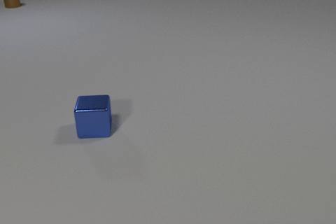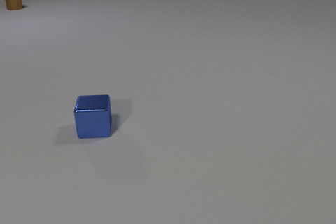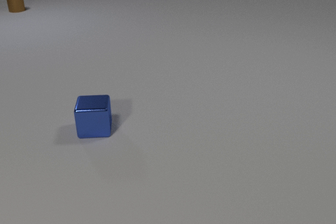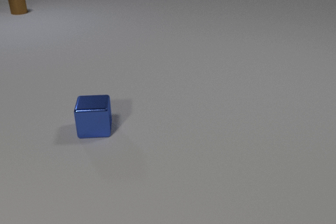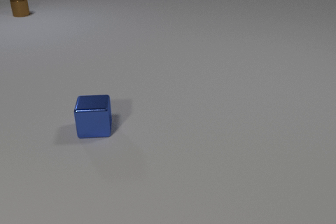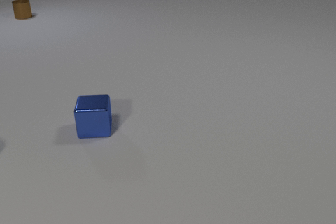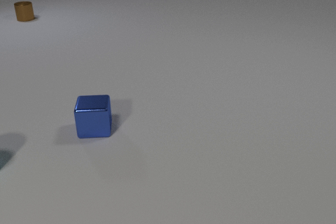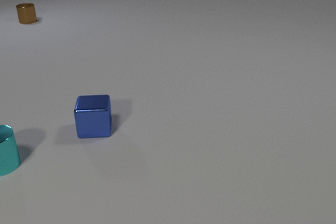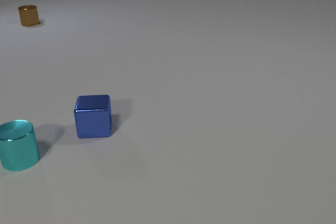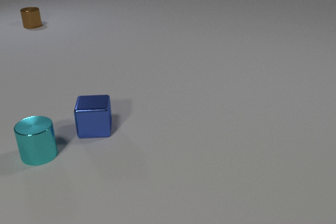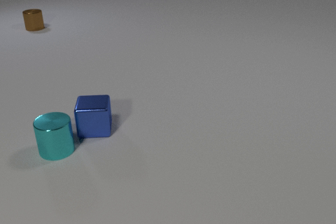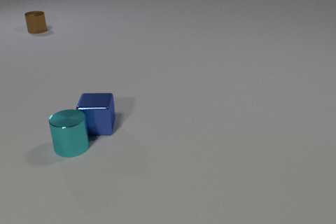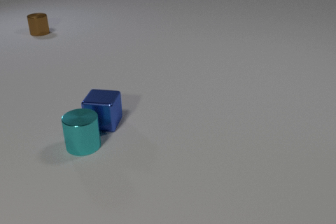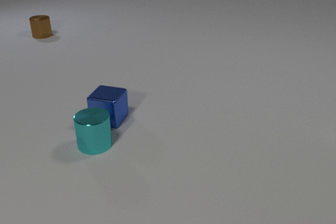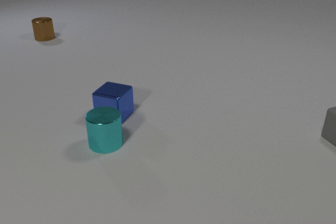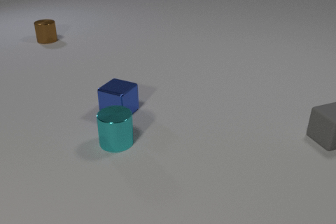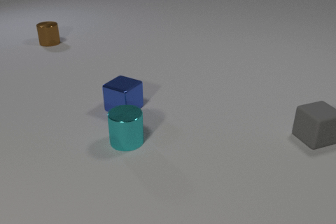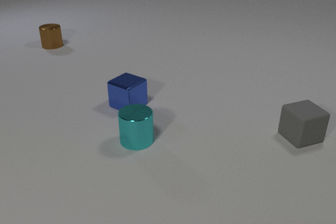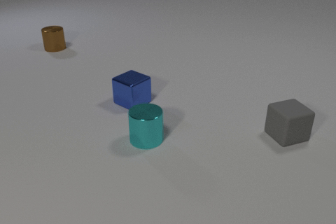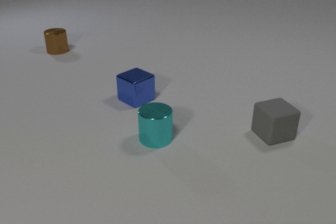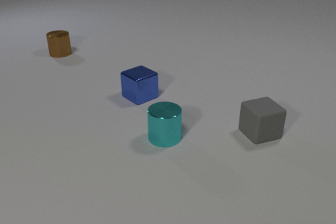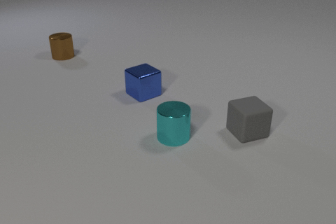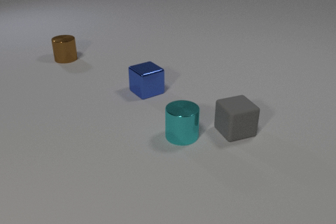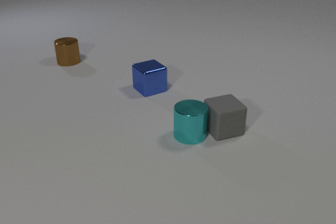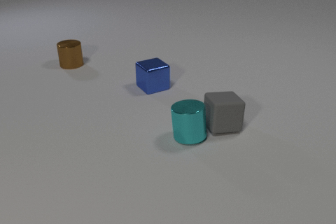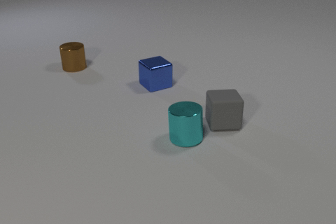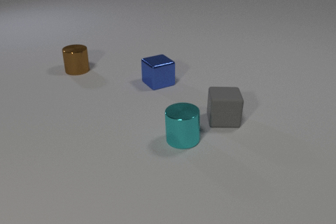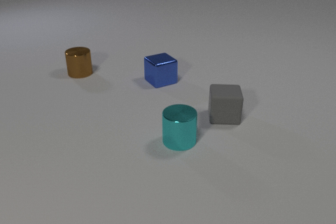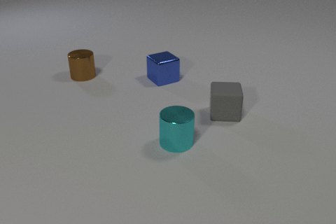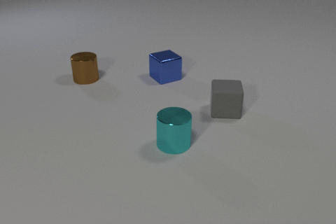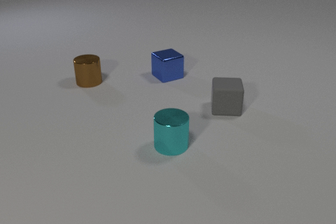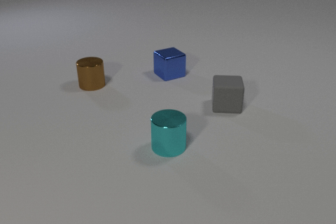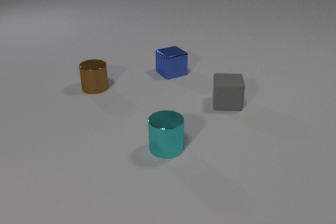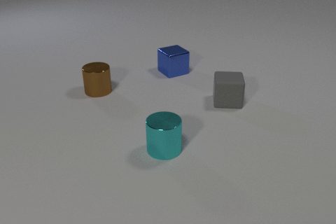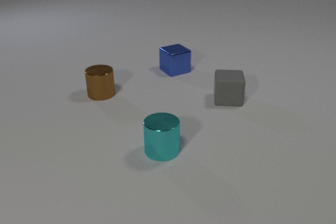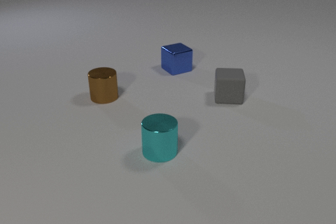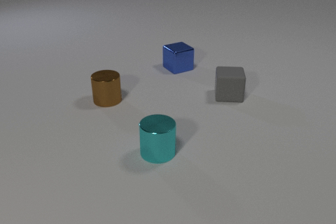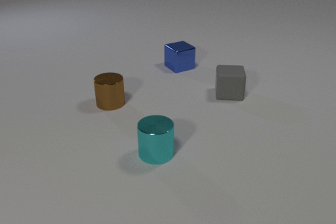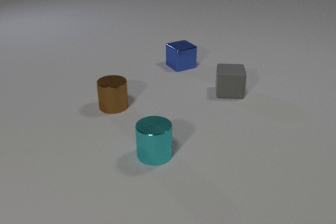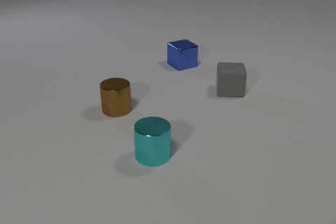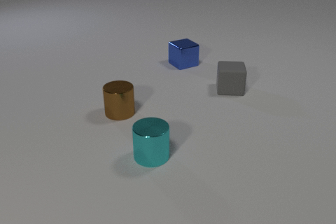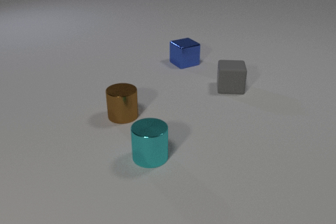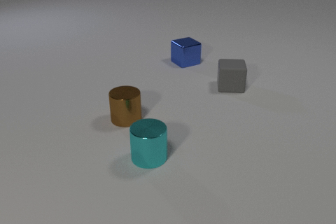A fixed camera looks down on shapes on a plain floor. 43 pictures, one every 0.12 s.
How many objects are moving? 4.
What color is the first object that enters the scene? cyan.
What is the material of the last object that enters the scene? rubber.
0.00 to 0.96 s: The cyan metal cylinder comes in at the left edge, slides to the right. The brown metal cylinder slides toward the camera.
0.96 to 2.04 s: The cyan metal cylinder slides to the right. The blue metal cube slides away from the camera and to the right, spins clockwise seen from above by about 45 degrees, its near face sliding to the left. The gray rubber cube comes in at the right edge, slides to the left. The brown metal cylinder slides toward the camera. The cyan metal cylinder and the blue metal cube collide.
2.04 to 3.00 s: The cyan metal cylinder slides to the right. The blue metal cube slides away from the camera and to the right, spins so that its near face slides to the left, clockwise seen from above. The gray rubber cube slides to the left. The brown metal cylinder slides toward the camera. The cyan metal cylinder and the gray rubber cube collide.
3.00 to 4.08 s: The cyan metal cylinder slides to the left and toward the camera. The blue metal cube slides away from the camera and to the right. The gray rubber cube slides away from the camera. The brown metal cylinder slides toward the camera.
4.08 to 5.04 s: The cyan metal cylinder slides to the left and toward the camera. The blue metal cube slides away from the camera and to the right. The gray rubber cube slides away from the camera. The brown metal cylinder slides toward the camera and to the right.
